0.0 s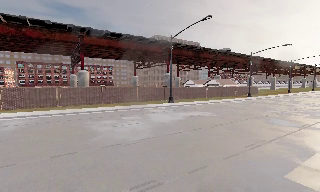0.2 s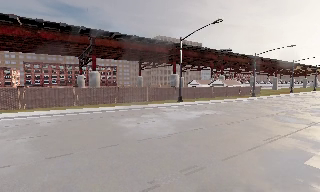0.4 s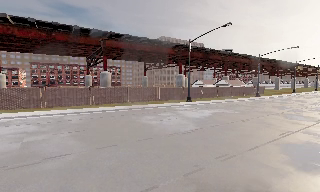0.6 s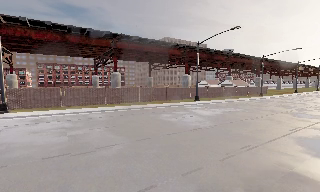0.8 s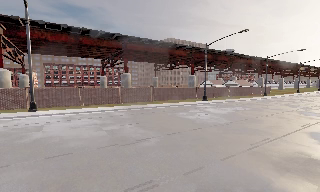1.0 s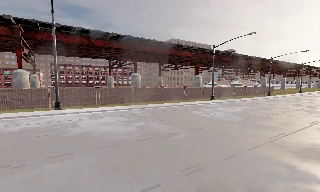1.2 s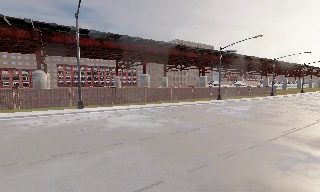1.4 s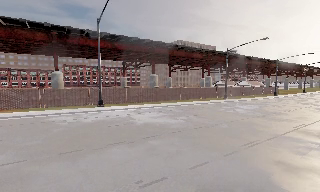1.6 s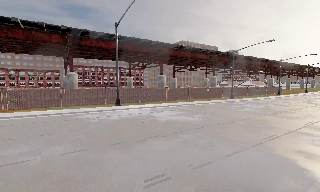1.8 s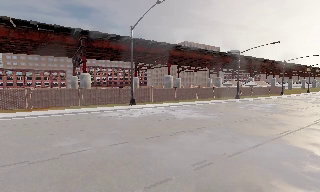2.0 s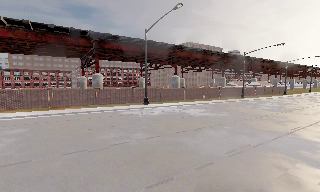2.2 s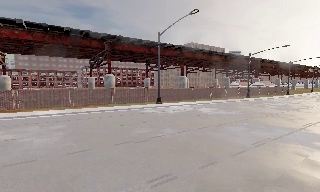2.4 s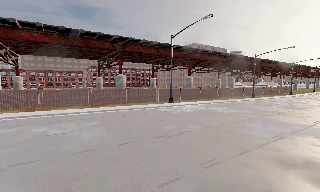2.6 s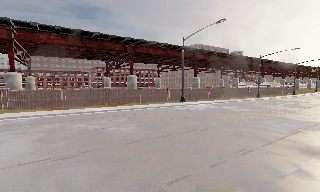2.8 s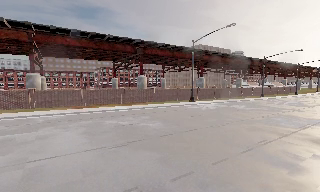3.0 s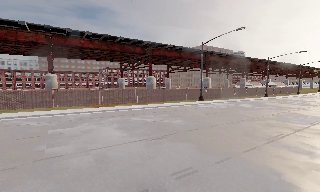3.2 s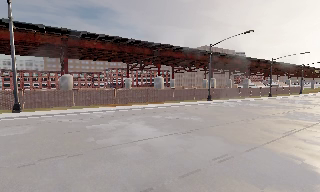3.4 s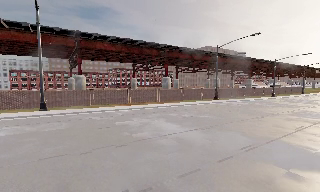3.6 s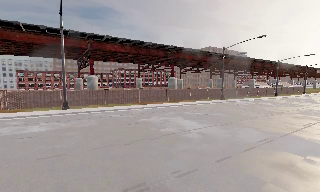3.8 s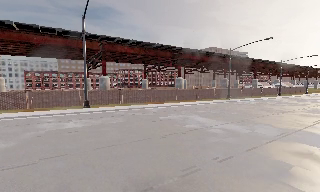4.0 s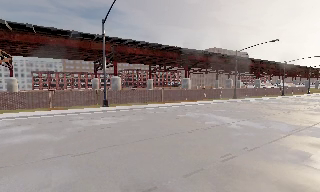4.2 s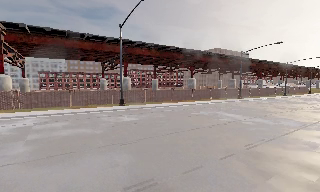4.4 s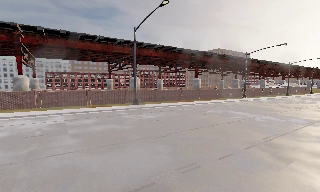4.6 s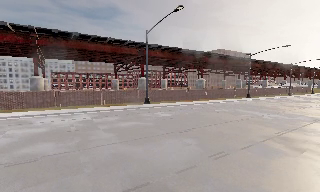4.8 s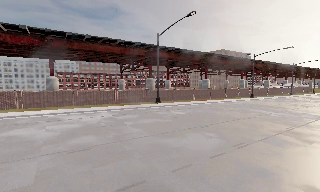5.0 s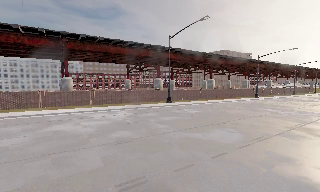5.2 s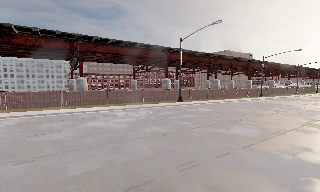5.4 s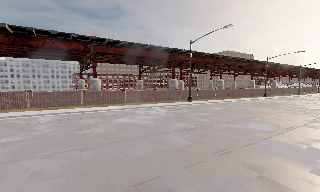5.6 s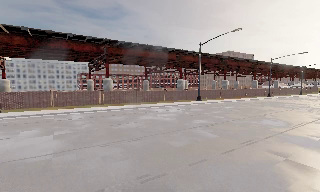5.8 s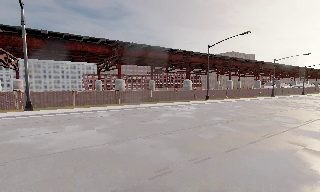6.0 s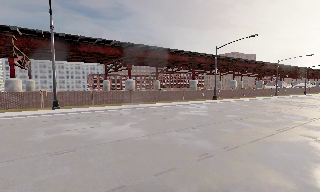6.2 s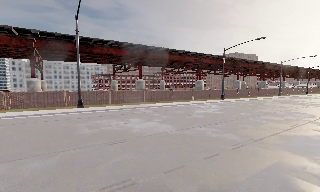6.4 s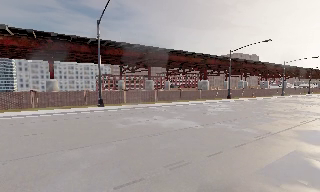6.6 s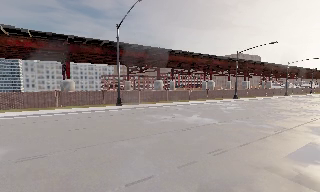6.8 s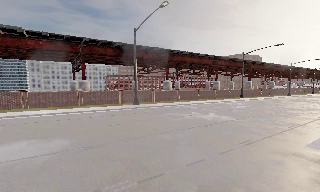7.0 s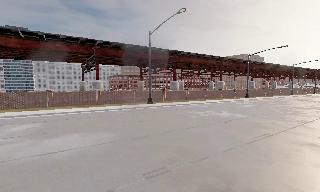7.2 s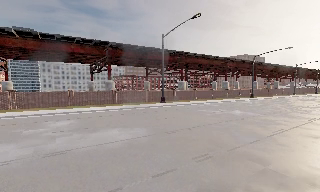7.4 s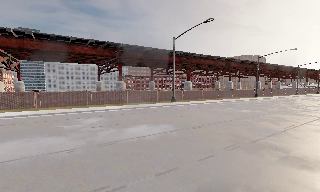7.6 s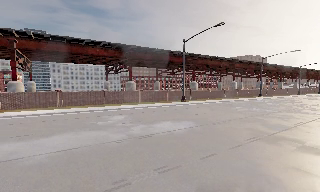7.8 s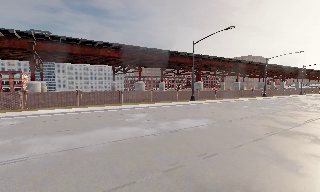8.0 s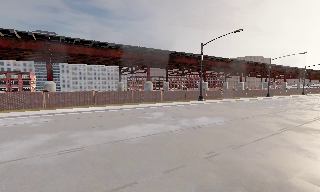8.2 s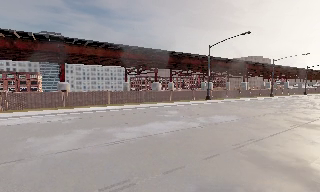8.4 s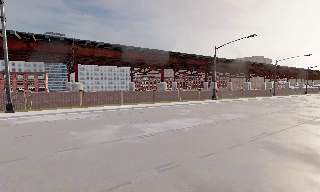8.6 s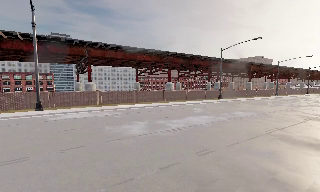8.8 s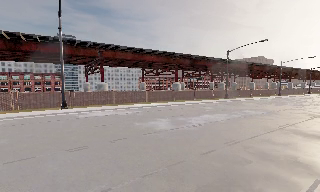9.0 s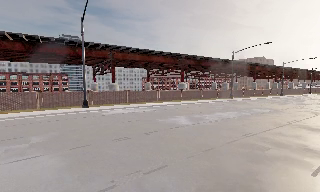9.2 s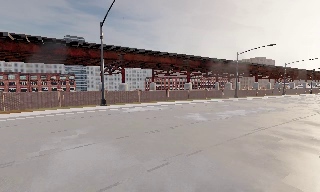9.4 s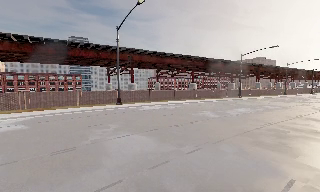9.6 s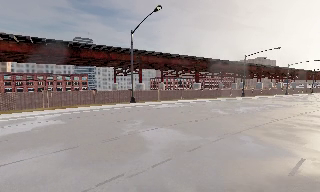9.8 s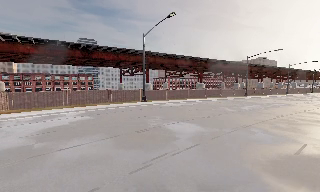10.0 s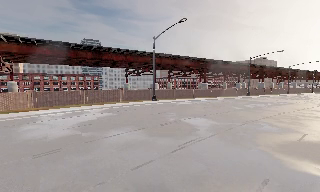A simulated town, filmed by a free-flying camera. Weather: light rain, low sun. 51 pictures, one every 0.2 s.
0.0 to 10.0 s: The camera travels to its left and backward, about 105 m, so close, fixed things drift to the right.
The film runs backward here.
